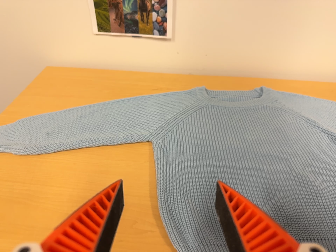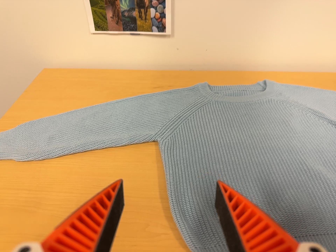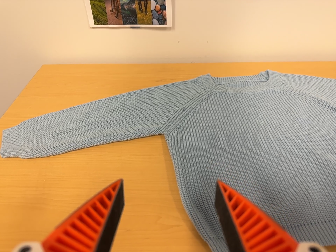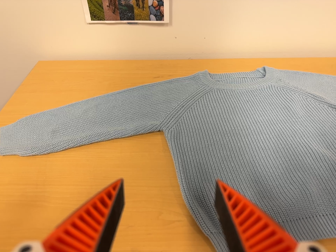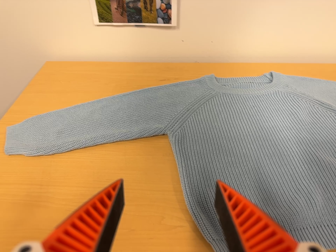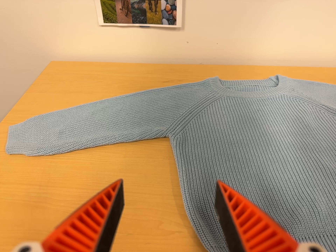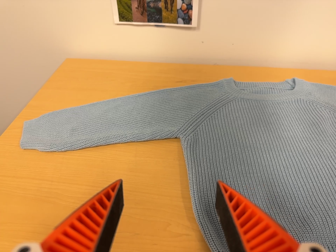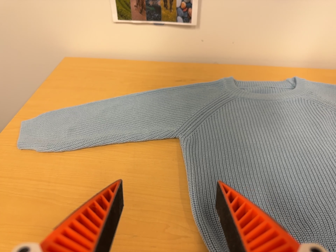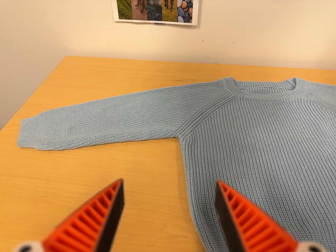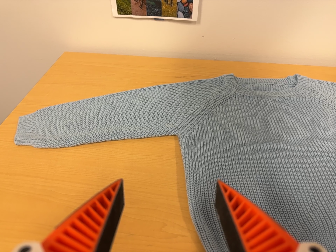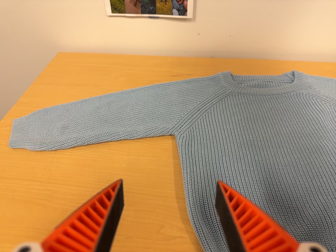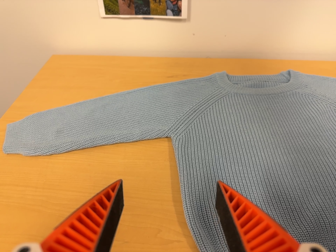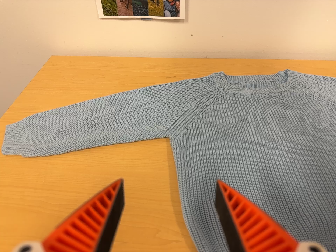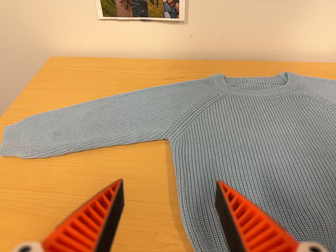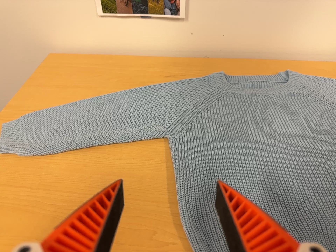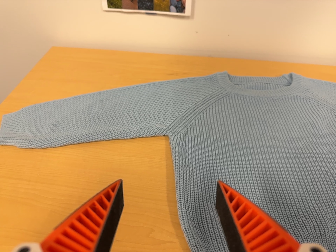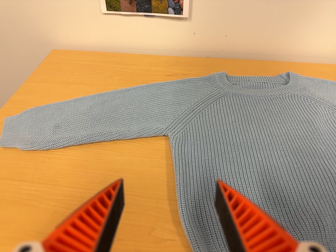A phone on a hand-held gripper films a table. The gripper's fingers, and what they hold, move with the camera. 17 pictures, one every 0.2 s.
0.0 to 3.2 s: The camera travels forward, about 6 cm, so what stands in front looms larger.
The film runs forward here.
